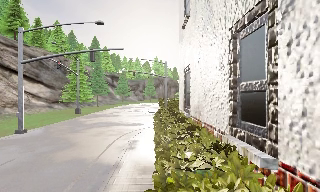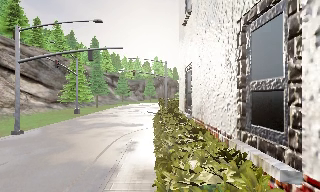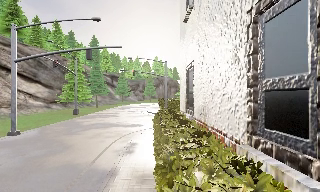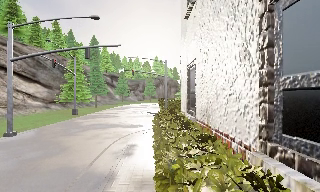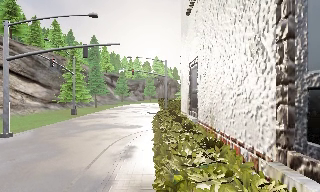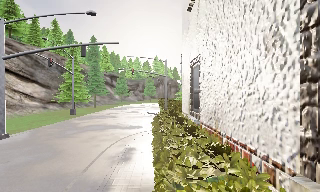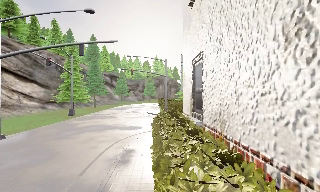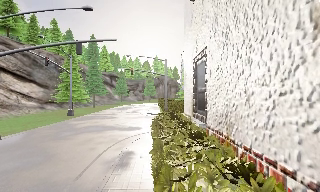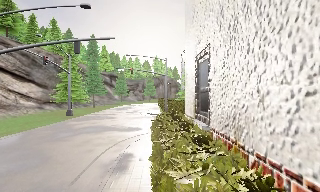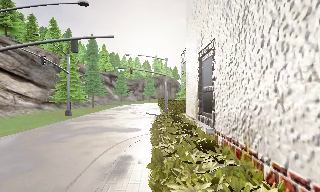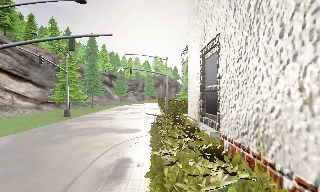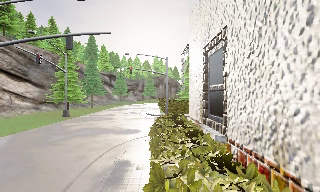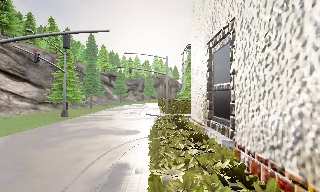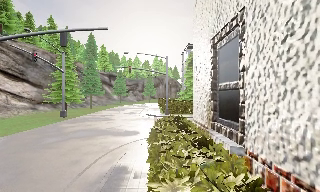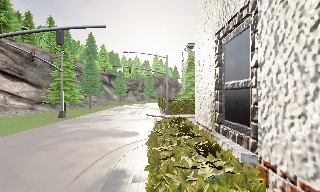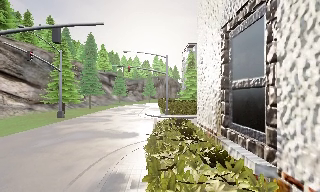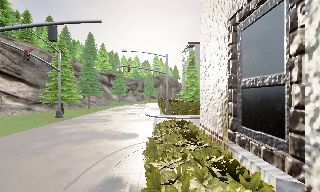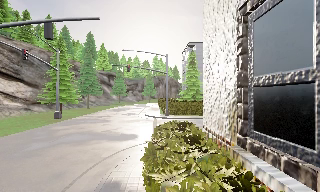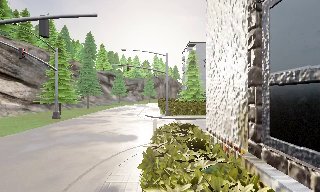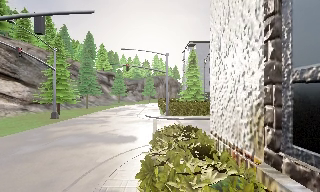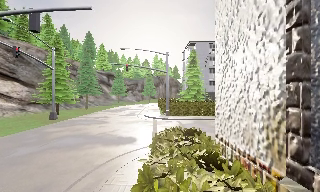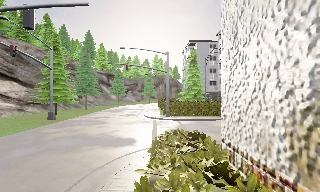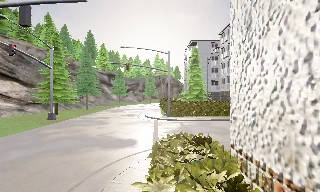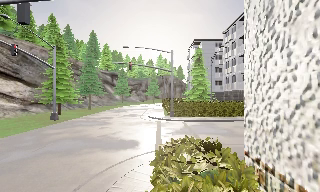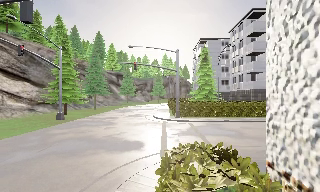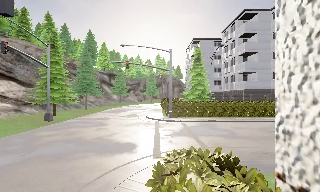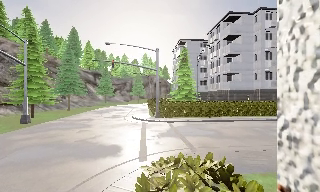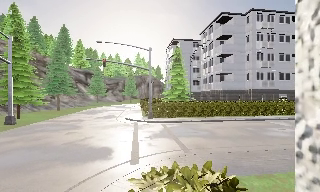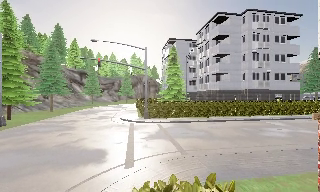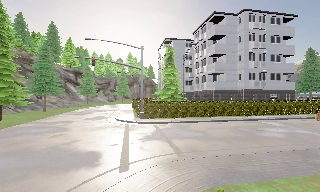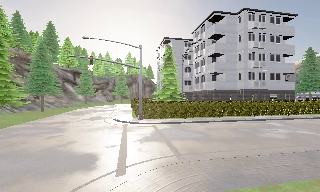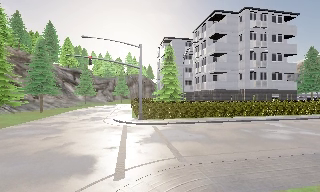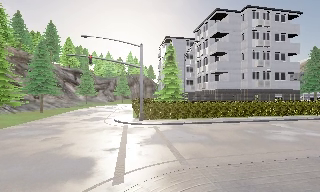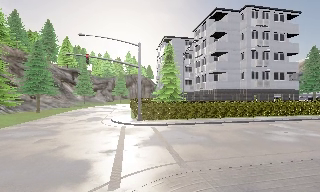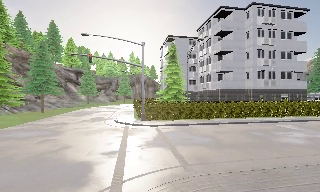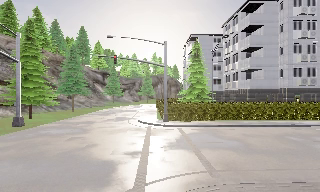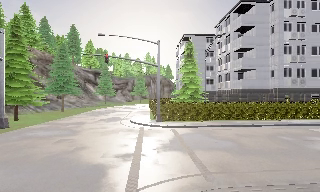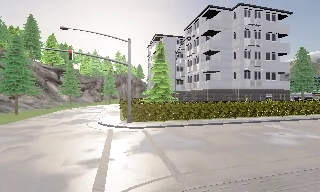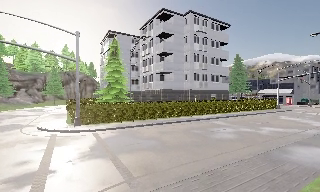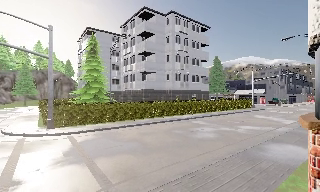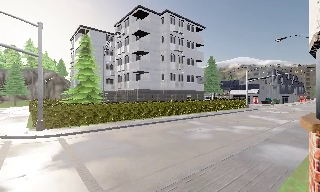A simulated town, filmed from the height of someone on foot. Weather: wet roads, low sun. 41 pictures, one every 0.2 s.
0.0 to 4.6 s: The camera travels forward, about 6 m, so what stands in front looms larger.
4.6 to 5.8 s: The scene slides to the left, as the camera pans about 10 degrees to its right. It travels forward, about 1.5 m, so what stands in front looms larger.
5.8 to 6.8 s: The camera travels forward, about 1.5 m, so what stands in front looms larger.
6.8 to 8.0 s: The scene slides to the left, as the camera pans about 30 degrees to its right. It travels forward, about 1.5 m, so what stands in front looms larger.
The film runs forward here.
